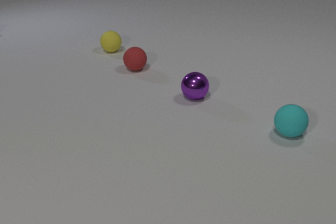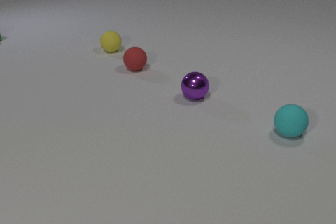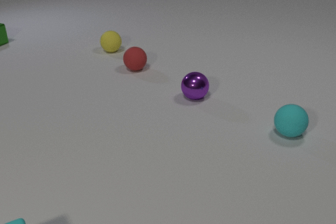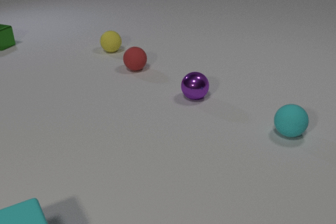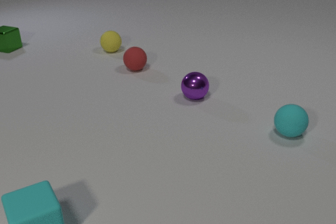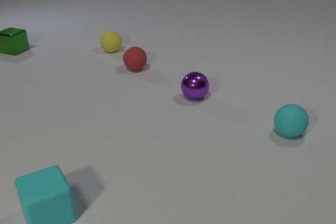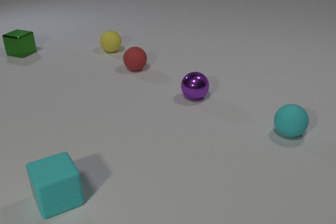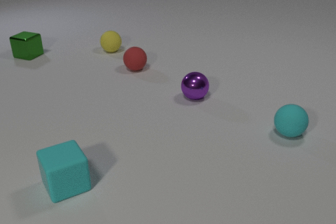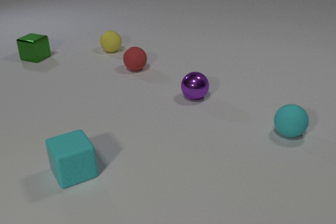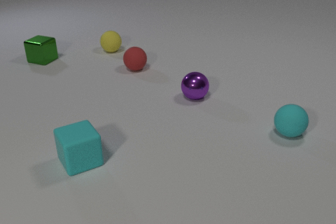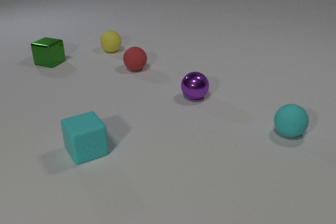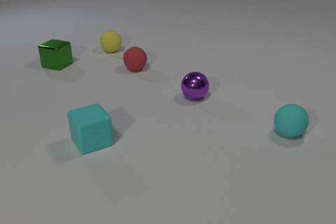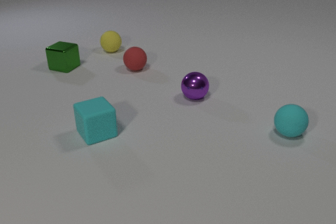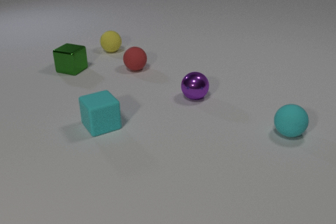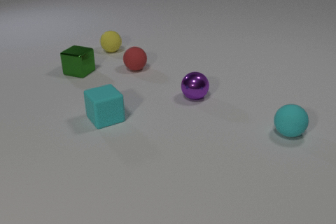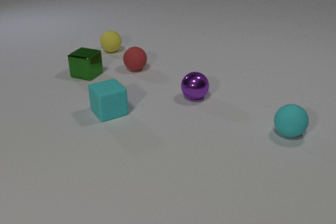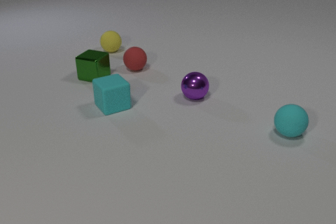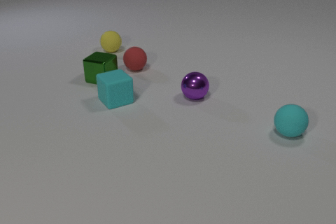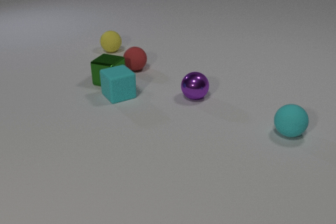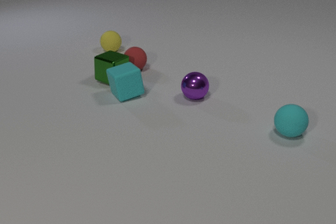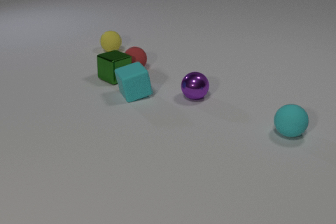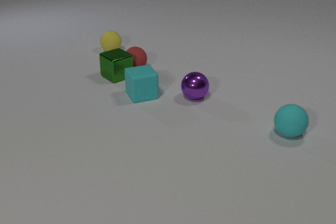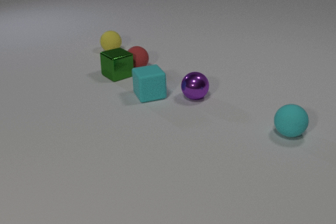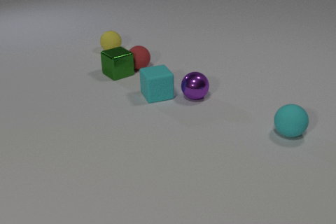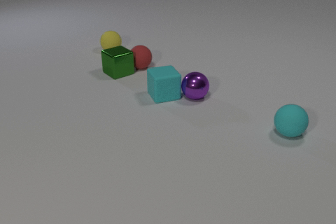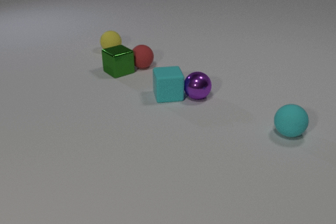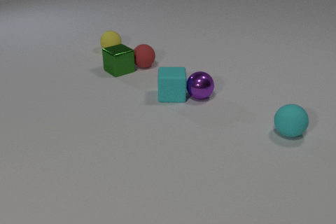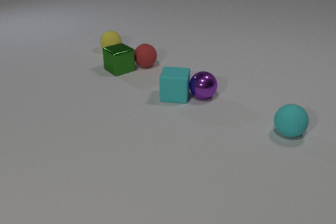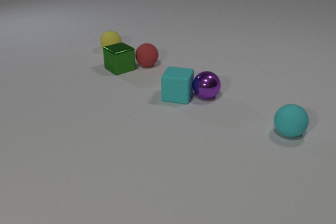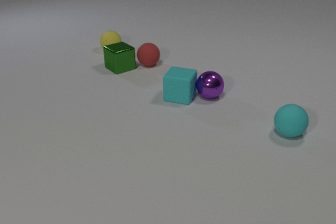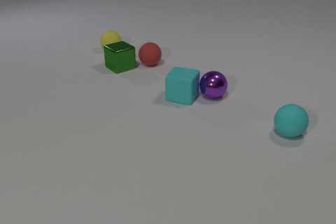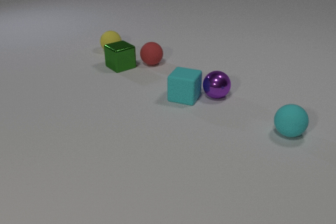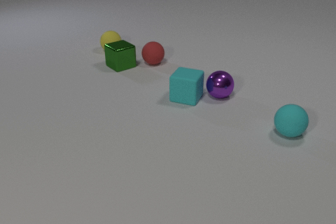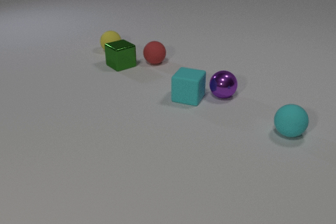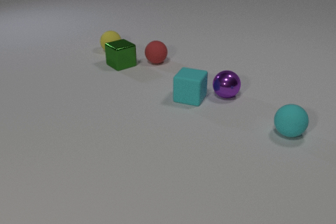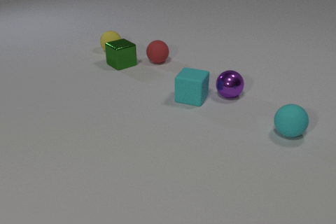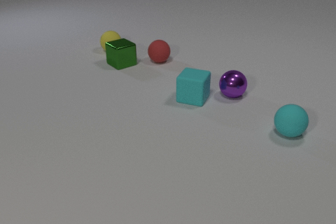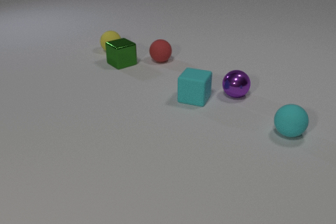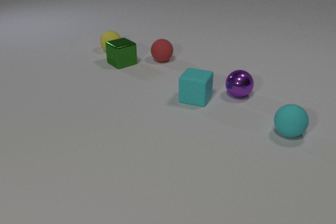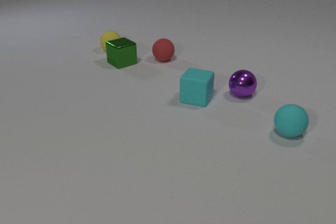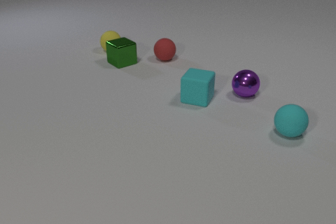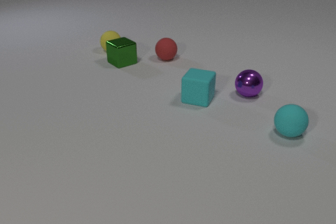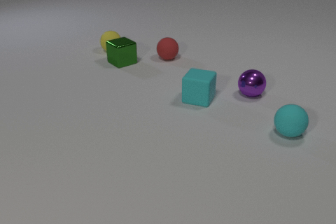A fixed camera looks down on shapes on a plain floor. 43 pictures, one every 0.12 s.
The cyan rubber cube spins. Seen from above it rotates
clockwise.
The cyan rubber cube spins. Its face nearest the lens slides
to the left.
0.00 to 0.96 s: The cyan rubber cube comes in at the bottom edge, slides away from the camera and to the right. The green metal cube comes in at the left edge, slides toward the camera and to the right.
0.96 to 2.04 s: The cyan rubber cube slides away from the camera. The green metal cube slides toward the camera and to the right.
2.04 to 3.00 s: The cyan rubber cube slides to the right, spins so that its near face slides to the left, clockwise seen from above. The green metal cube slides to the right and away from the camera, spins clockwise seen from above by about 30 degrees, its near face sliding to the left. The red rubber sphere rolls to the right and away from the camera. The cyan rubber cube and the green metal cube collide. The green metal cube and the red rubber sphere collide. The cyan rubber cube and the purple metal sphere collide.
3.00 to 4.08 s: The cyan rubber cube slides to the right, spins clockwise seen from above by about 30 degrees, its near face sliding to the left. The green metal cube slides away from the camera. The purple metal sphere rolls to the right. The red rubber sphere rolls to the right and away from the camera.
4.08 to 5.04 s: The cyan rubber cube slides to the right. The green metal cube slides away from the camera. The purple metal sphere rolls to the right. The red rubber sphere rolls to the right and away from the camera.
How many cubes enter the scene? 2.
What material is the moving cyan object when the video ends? rubber.
What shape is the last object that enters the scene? cube.
